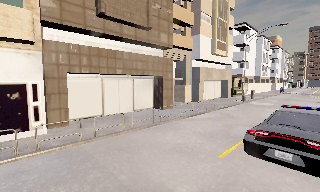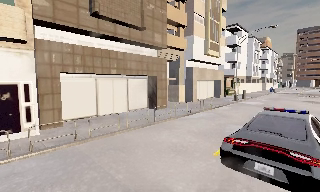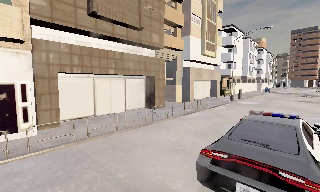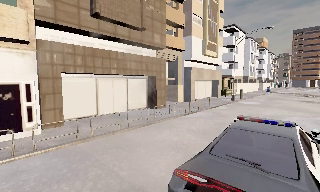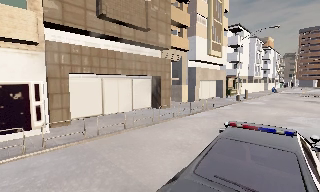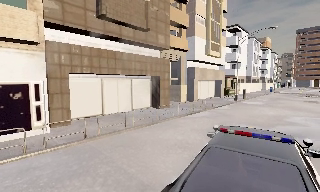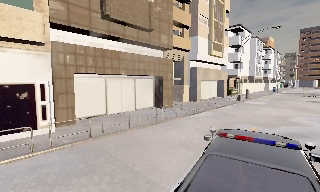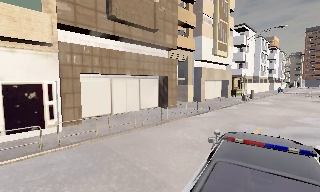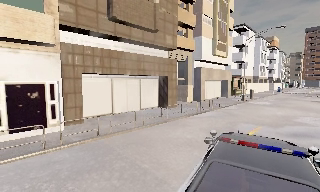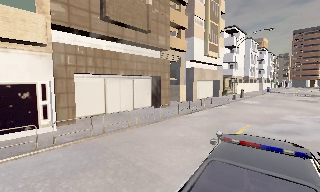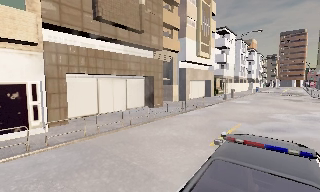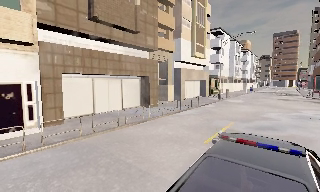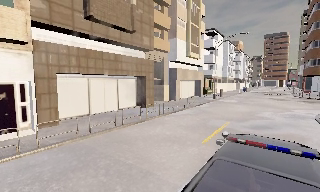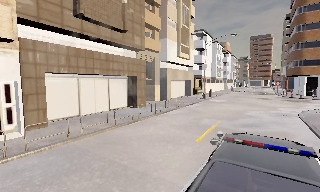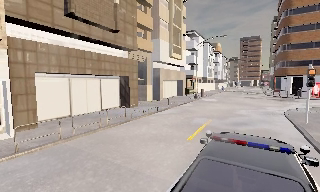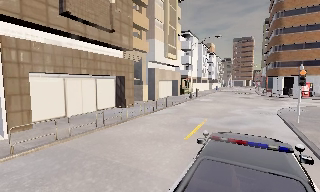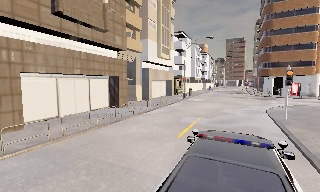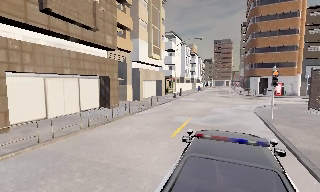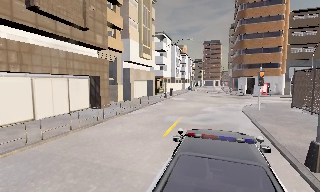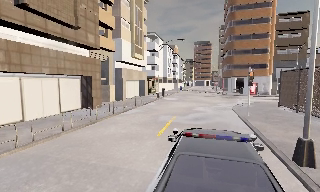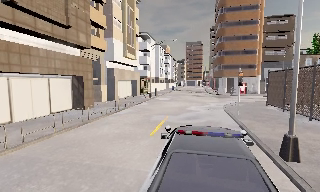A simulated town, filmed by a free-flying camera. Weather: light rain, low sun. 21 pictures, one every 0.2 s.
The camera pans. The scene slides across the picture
to the left.
The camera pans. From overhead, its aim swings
clockwise.
0.0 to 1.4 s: The camera travels to its left, about 0.5 m, so close, fixed things drift to the right.
1.4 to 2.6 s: The scene slides to the left, as the camera pans about 15 degrees to its right.
2.6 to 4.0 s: The scene slides to the left, as the camera pans about 20 degrees to its right. It travels backward, about 0.5 m, so what stands in front gets smaller.
The film runs backward here.
